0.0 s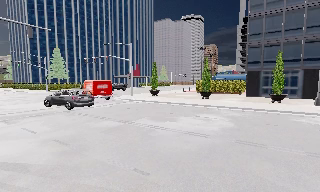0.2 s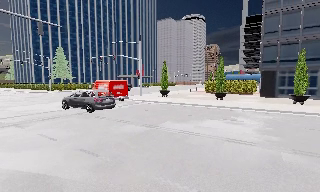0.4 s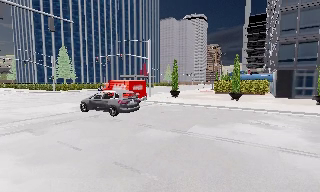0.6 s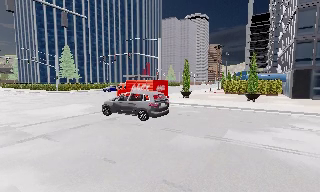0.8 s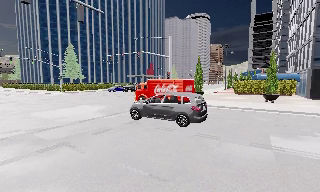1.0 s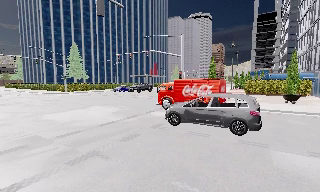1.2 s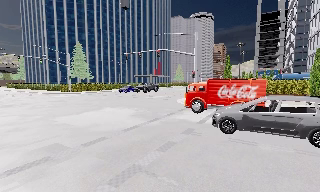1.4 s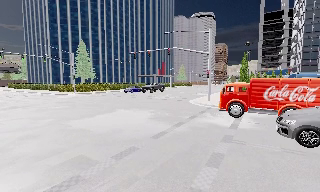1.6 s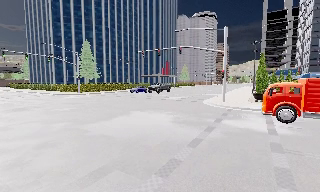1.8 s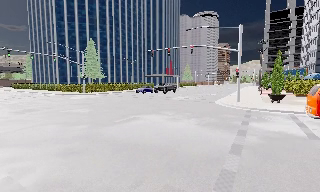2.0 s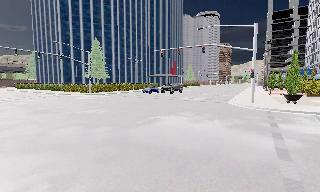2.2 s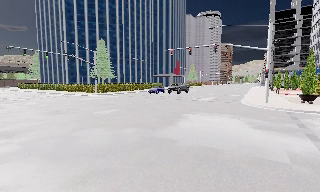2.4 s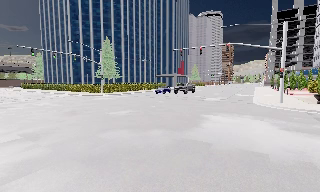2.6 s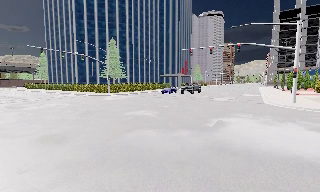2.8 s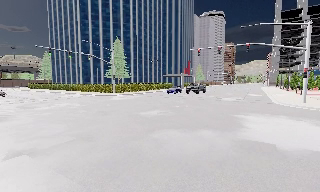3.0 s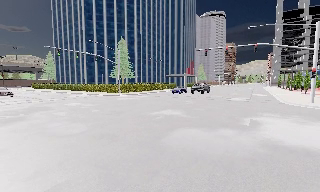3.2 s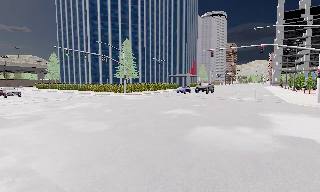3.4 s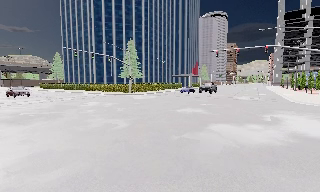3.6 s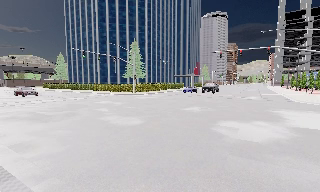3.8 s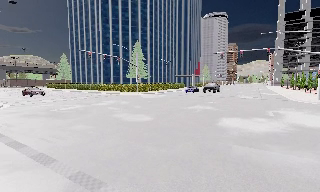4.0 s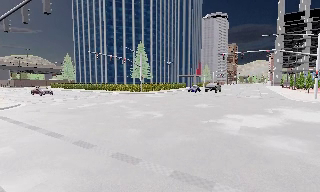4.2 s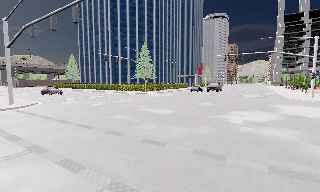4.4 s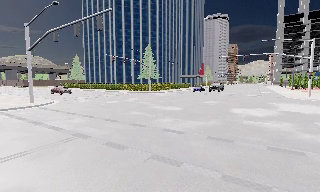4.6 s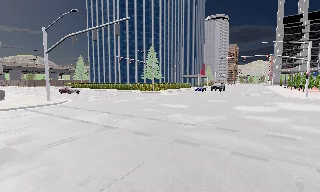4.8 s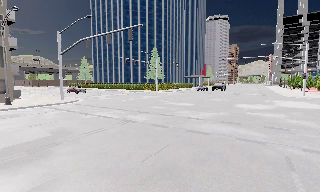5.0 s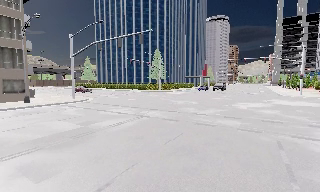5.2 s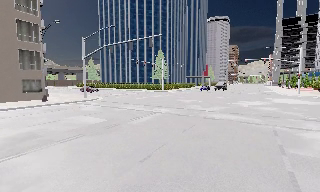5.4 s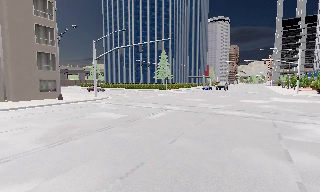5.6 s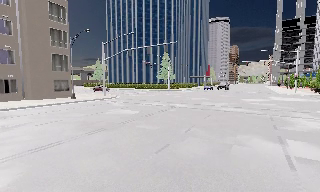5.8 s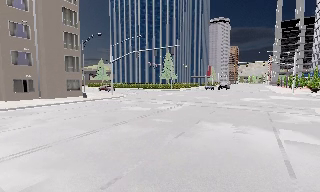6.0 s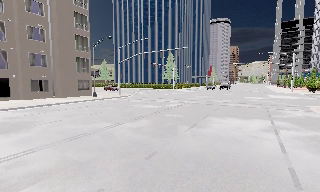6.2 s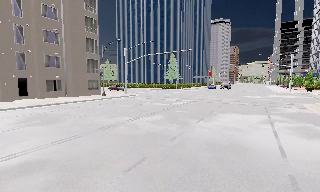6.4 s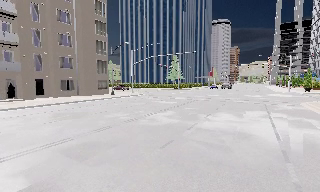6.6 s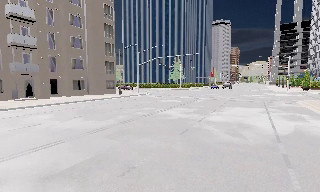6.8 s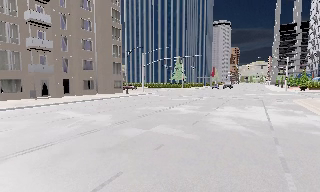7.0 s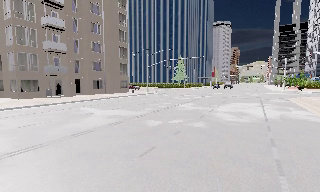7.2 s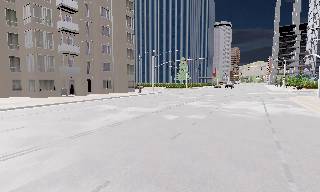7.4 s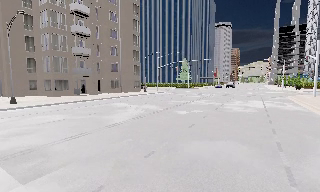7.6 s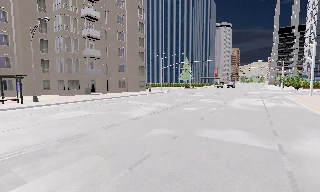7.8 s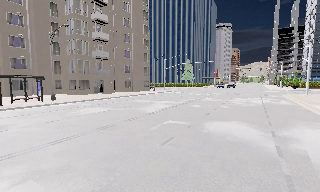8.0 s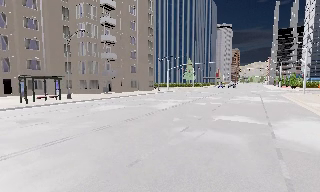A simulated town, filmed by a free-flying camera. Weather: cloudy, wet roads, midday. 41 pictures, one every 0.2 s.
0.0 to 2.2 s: The camera travels to its left and forward, about 17 m, so close, fixed things drift to the right.
2.2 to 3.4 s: The camera travels to its left, about 6 m, so close, fixed things drift to the right.
3.4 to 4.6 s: The camera travels backward and to its left, about 8 m, so what stands in front gets smaller. It gains speed.
4.6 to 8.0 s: The camera travels backward and to its left, about 30 m, so what stands in front gets smaller.
The film runs backward here.
